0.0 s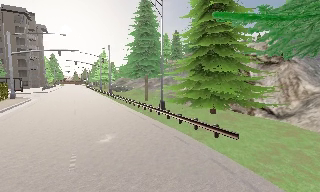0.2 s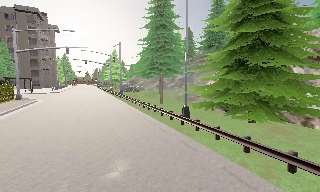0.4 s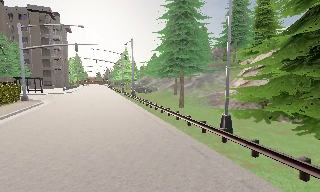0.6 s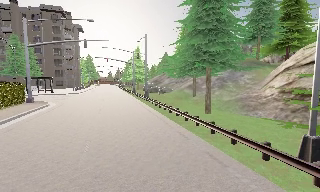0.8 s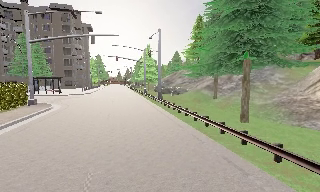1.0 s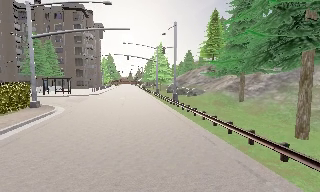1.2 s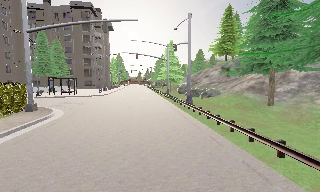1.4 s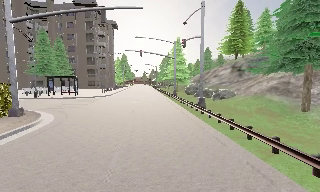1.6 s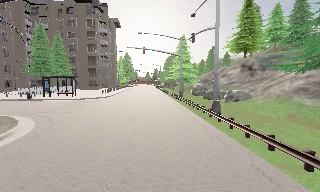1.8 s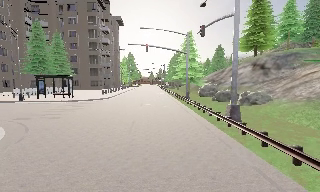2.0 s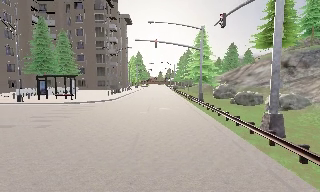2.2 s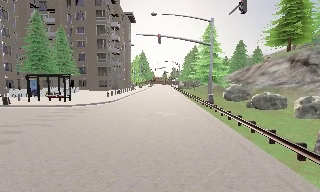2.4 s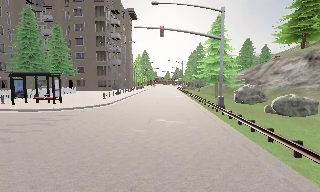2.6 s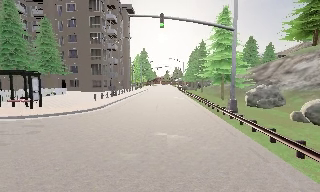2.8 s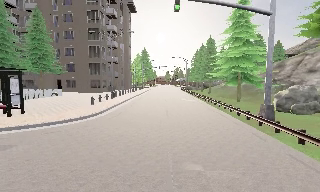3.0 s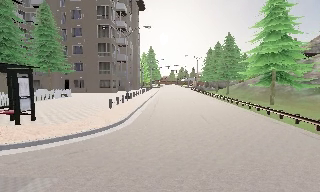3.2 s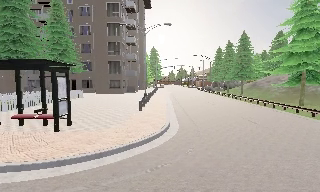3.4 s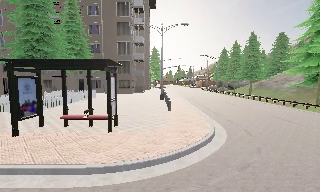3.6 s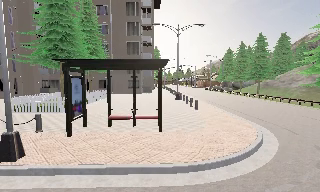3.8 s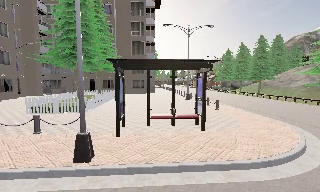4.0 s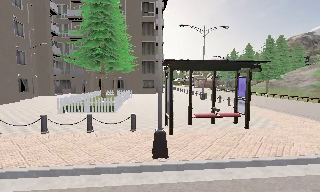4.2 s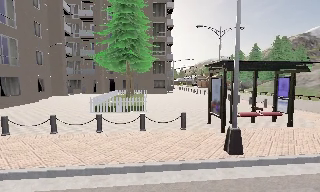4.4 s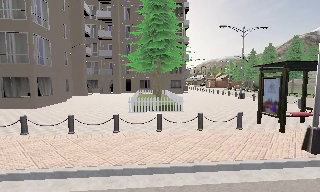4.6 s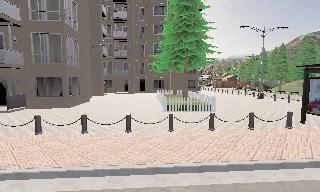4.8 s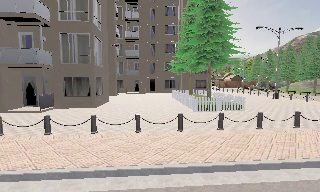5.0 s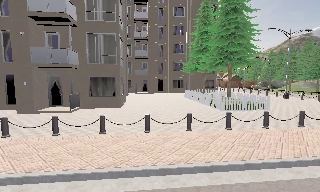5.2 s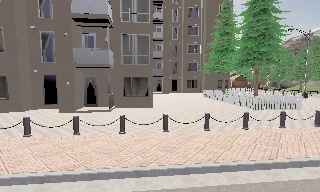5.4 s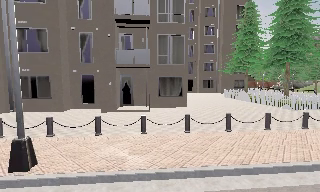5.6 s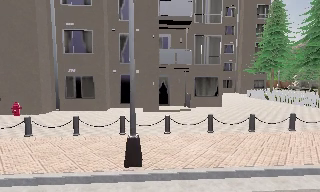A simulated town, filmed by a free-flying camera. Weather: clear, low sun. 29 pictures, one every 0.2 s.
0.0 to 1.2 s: The camera pans to its left, which is counterclockwise from overhead, by about 20 degrees. It travels forward, about 13 m, so what stands in front looms larger.
1.2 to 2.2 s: The camera travels forward, about 10 m, so what stands in front looms larger.
2.2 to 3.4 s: The camera travels forward and to its left, about 12 m, so what stands in front looms larger.
3.4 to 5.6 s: The camera travels to its left, about 25 m, so close, fixed things drift to the right.
The film runs forward here.
